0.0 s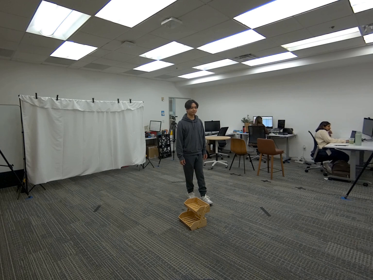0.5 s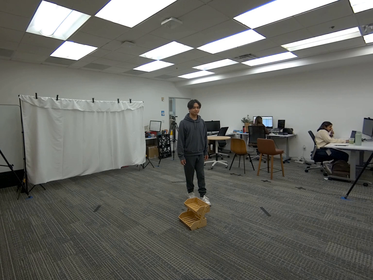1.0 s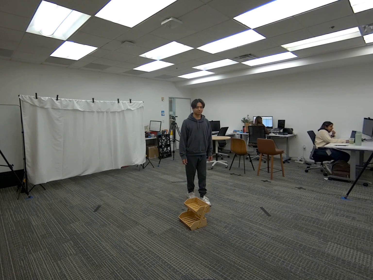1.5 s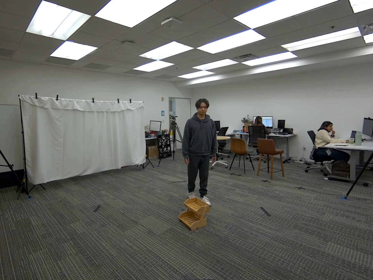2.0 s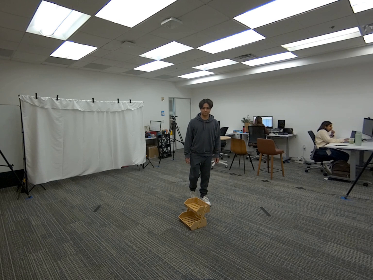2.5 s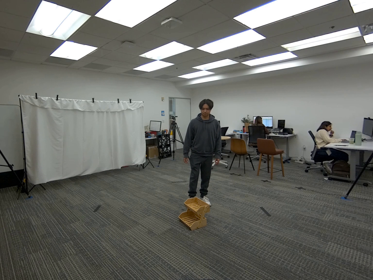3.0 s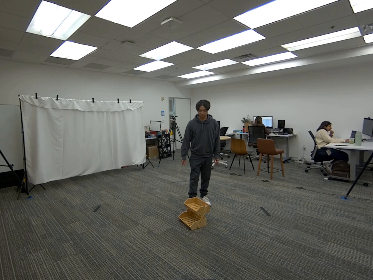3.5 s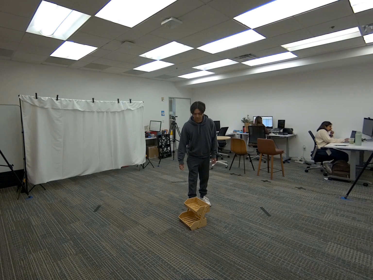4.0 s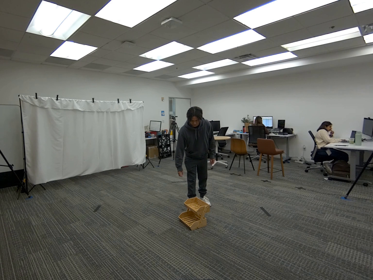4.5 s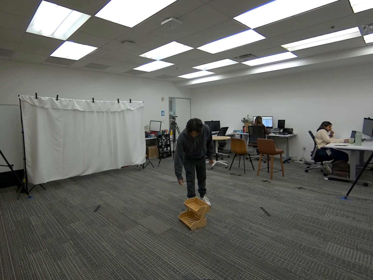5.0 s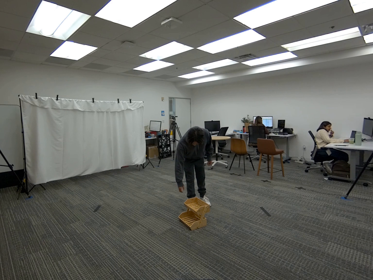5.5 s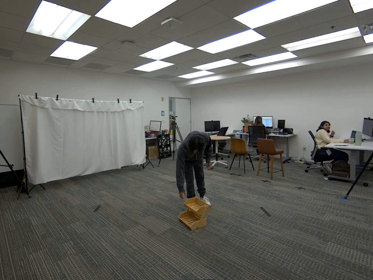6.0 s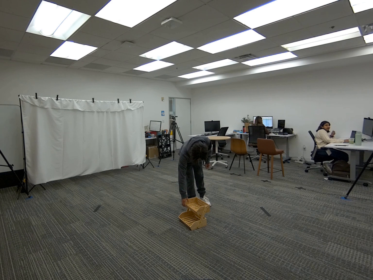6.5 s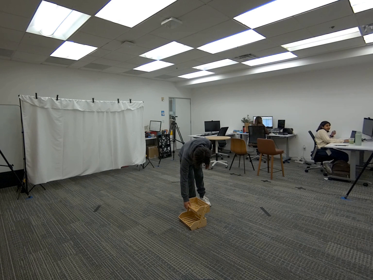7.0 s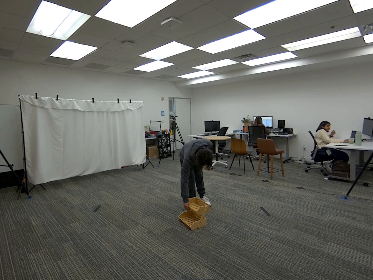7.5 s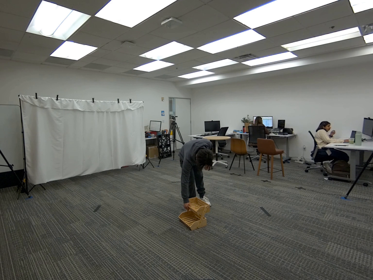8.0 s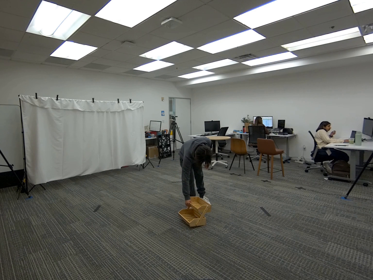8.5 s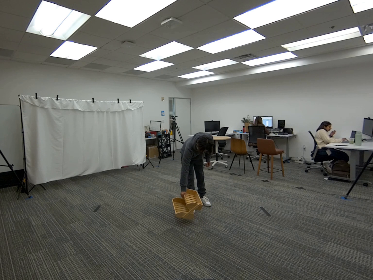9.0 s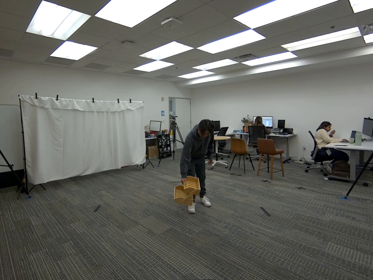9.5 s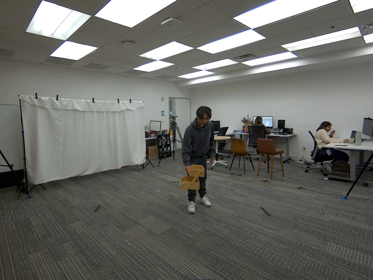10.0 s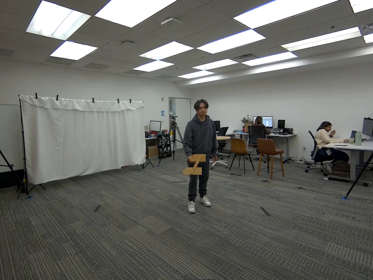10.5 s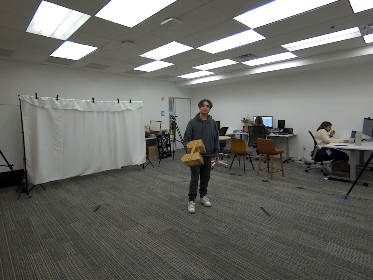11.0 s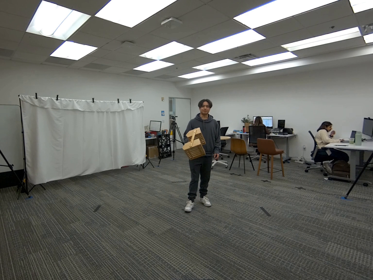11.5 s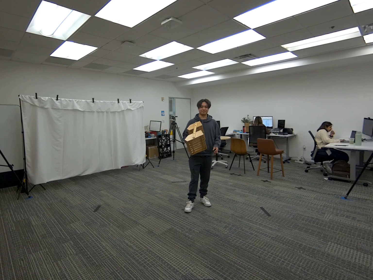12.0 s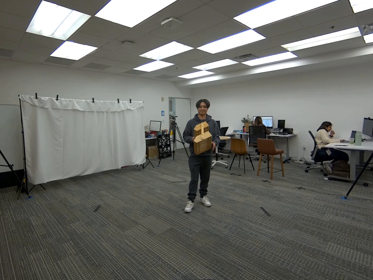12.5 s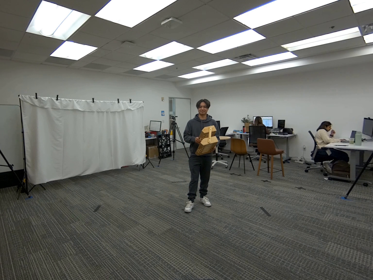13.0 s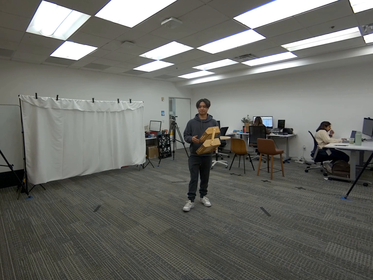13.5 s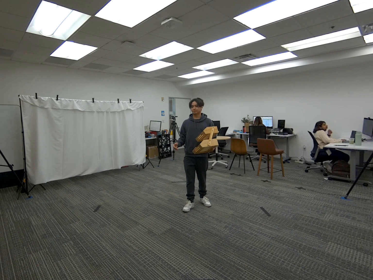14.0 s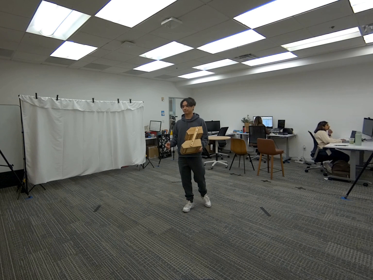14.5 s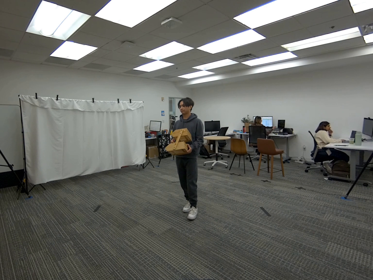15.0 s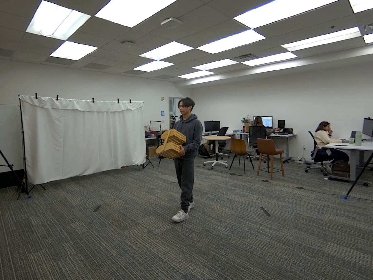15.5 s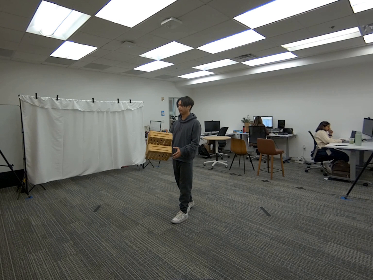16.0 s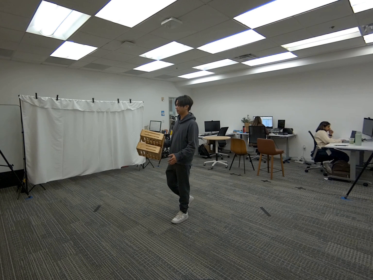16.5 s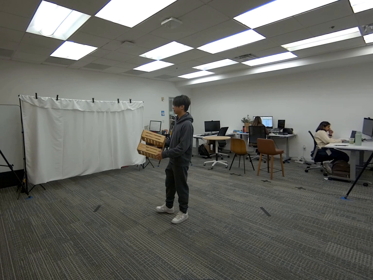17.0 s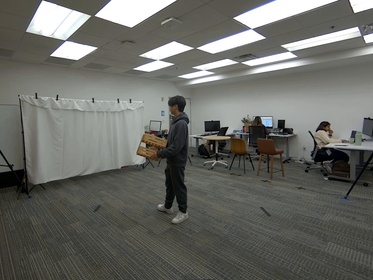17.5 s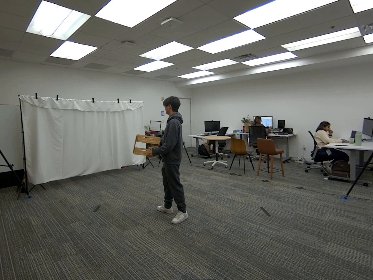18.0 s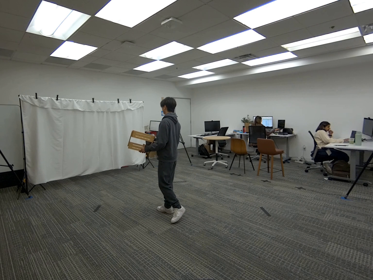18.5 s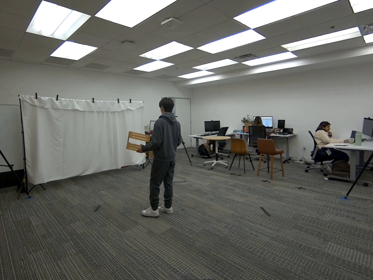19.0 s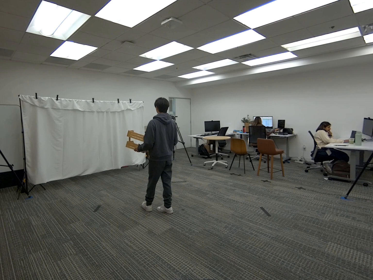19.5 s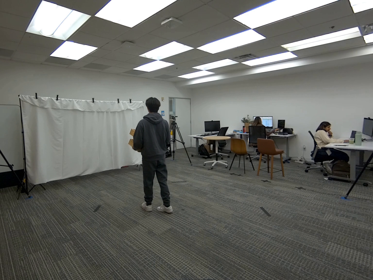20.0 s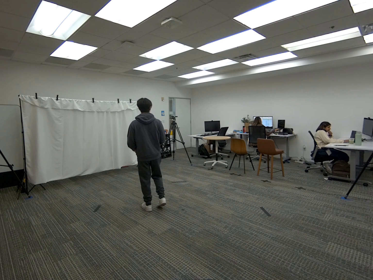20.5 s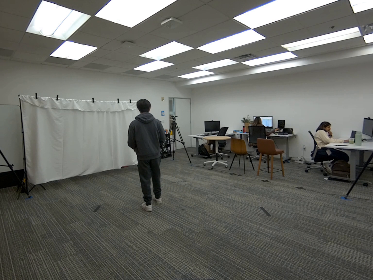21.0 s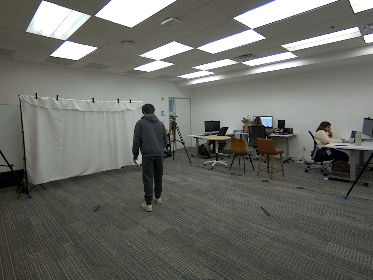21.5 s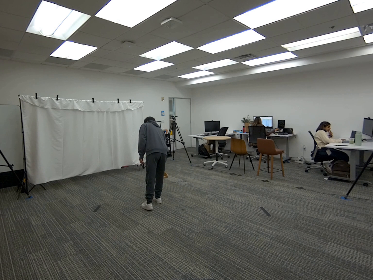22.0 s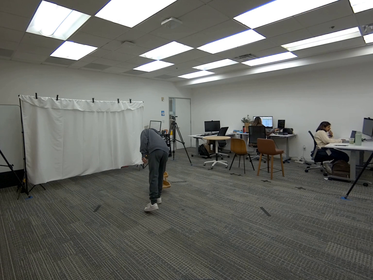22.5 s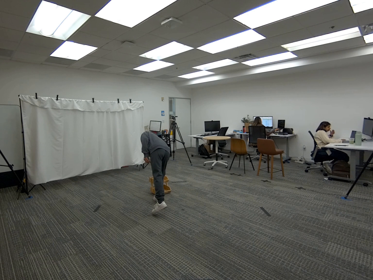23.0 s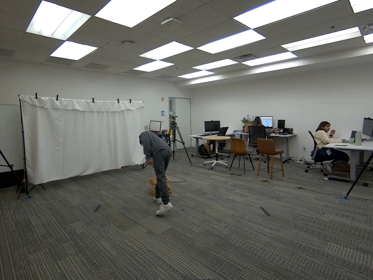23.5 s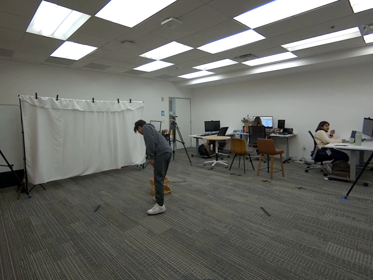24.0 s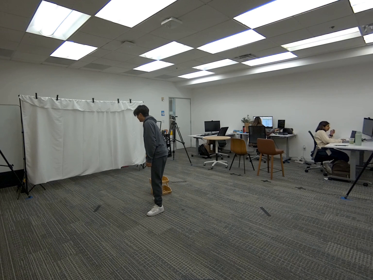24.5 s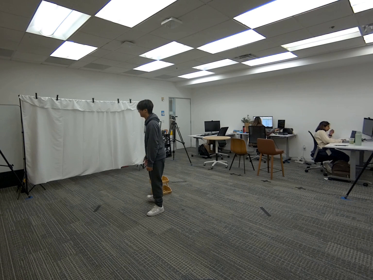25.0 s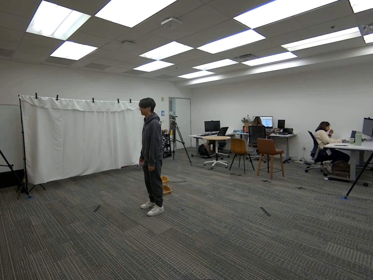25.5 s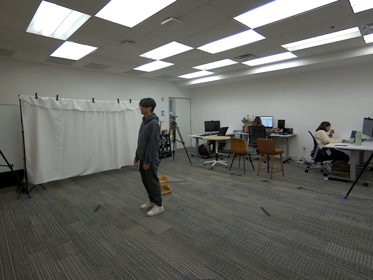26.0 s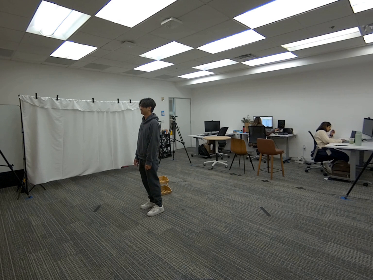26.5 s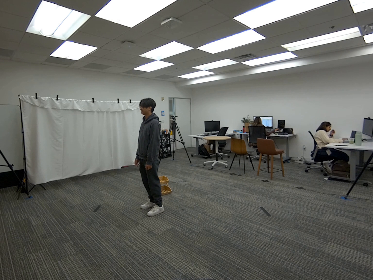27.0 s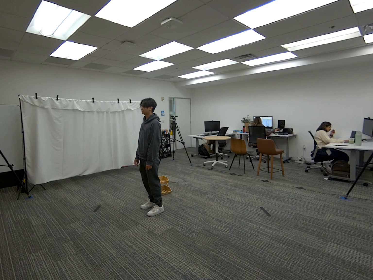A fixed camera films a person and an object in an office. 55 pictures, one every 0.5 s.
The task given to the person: Walk over to the wooden crate. Pick up the crate with your right hand. Walking around the bounding area, alternate hands until the end of sequence. Place the crate back on the ground when finished.
